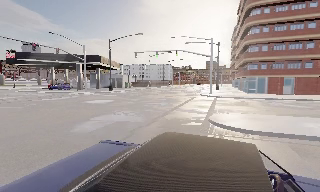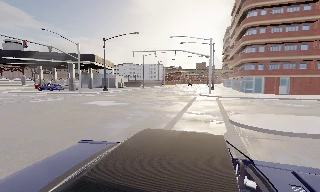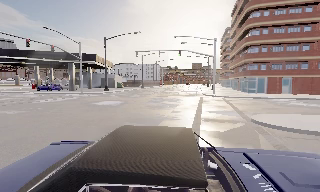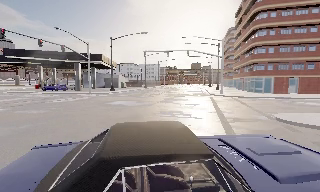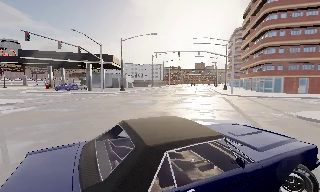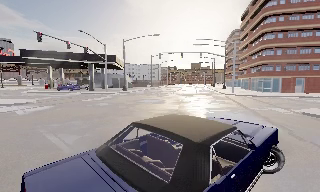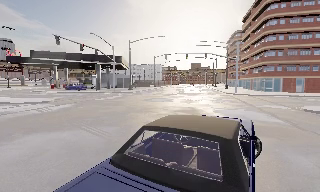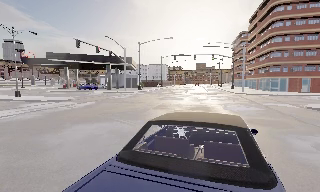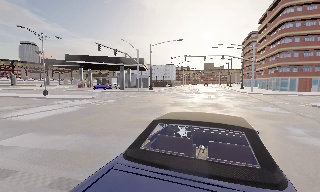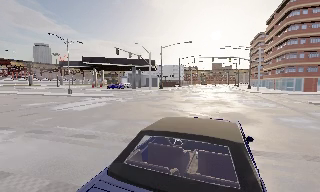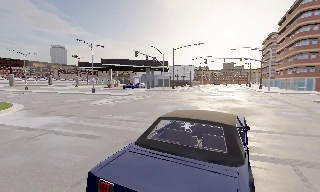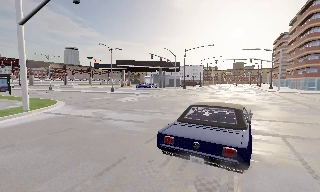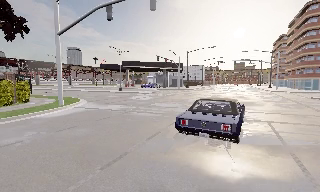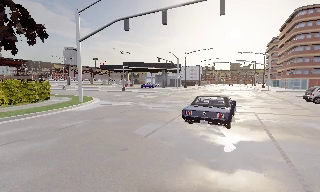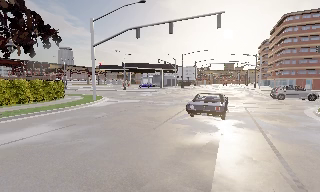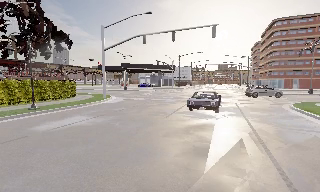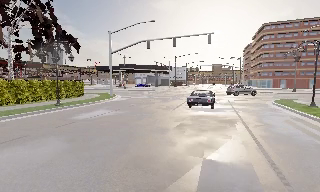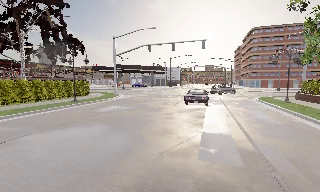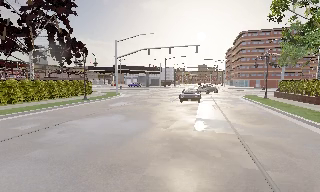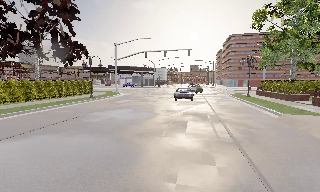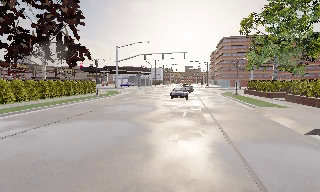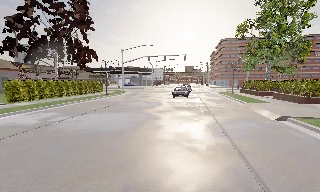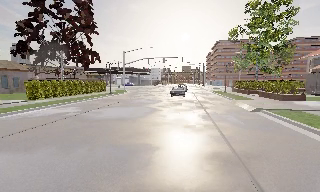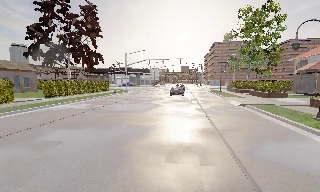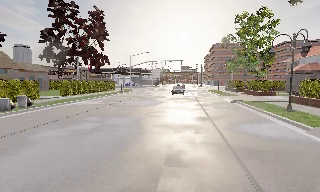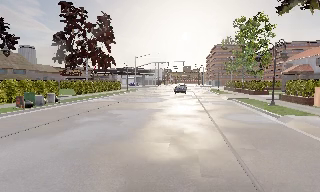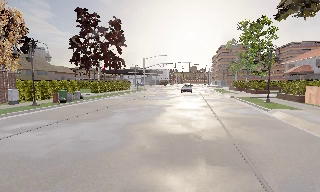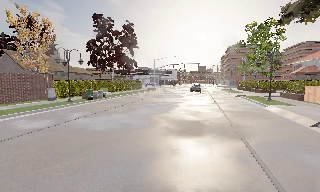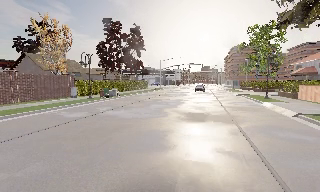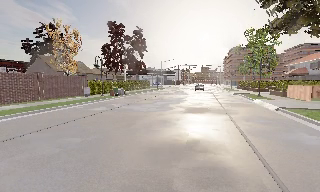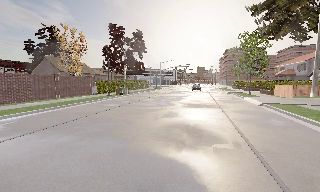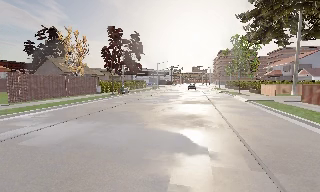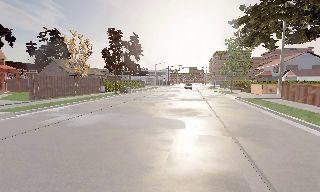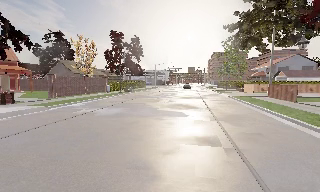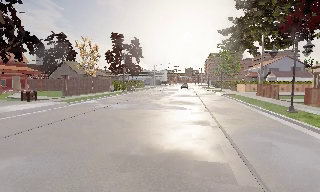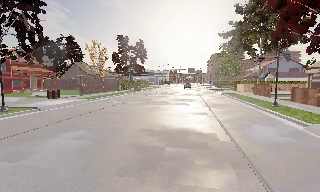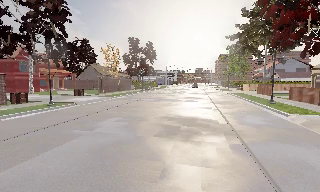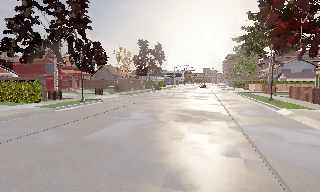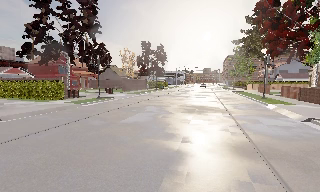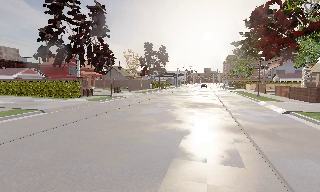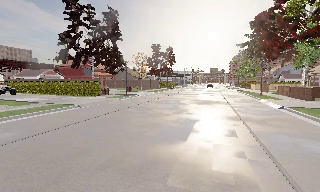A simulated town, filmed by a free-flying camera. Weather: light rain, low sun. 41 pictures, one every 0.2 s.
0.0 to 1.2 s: The camera travels to its left, about 8 m, so close, fixed things drift to the right.
1.2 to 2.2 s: The scene slides to the right, as the camera pans about 15 degrees to its left. It travels backward and to its left, about 10 m, so what stands in front gets smaller.
2.2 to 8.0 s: The camera travels backward, about 65 m, so what stands in front gets smaller.
The film runs backward here.
